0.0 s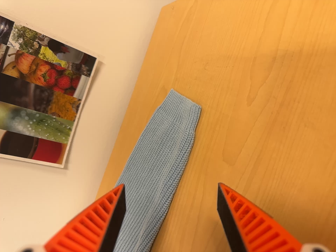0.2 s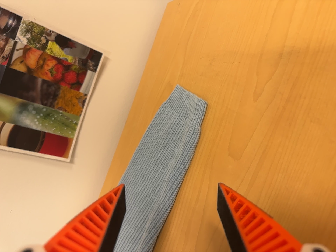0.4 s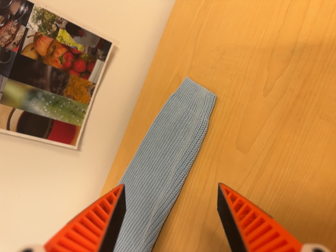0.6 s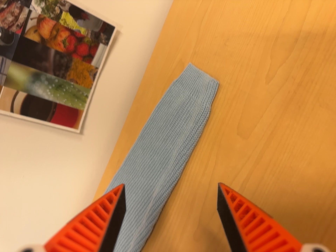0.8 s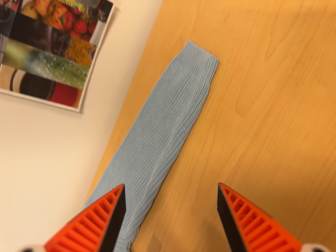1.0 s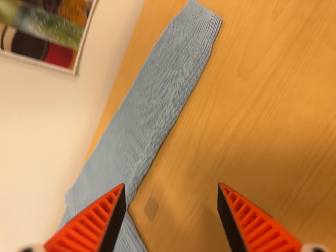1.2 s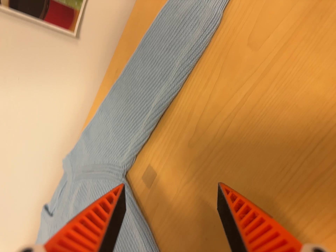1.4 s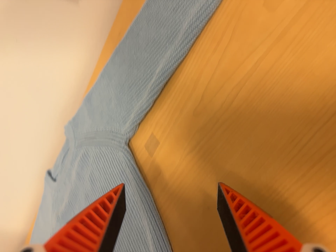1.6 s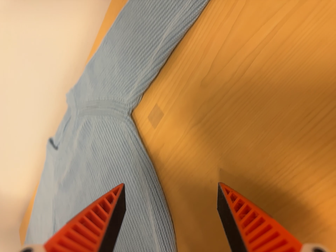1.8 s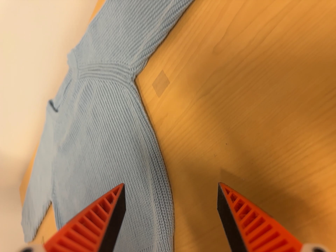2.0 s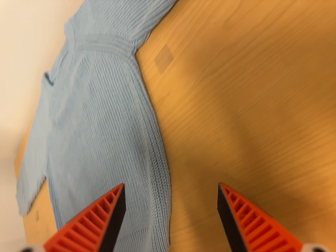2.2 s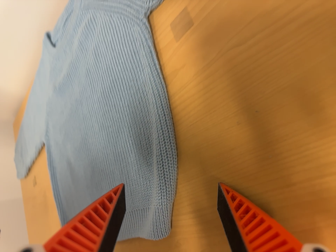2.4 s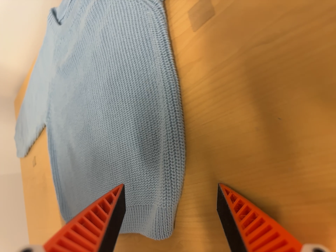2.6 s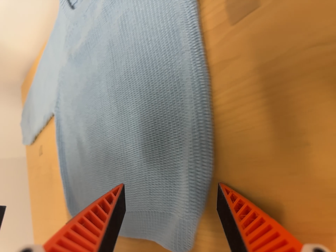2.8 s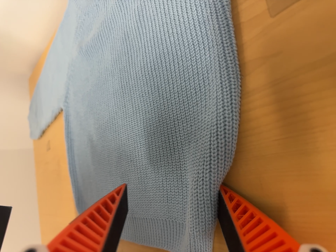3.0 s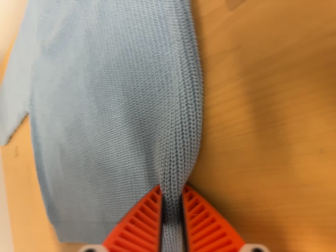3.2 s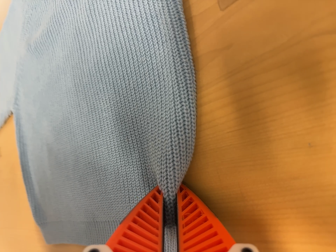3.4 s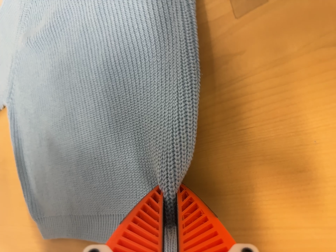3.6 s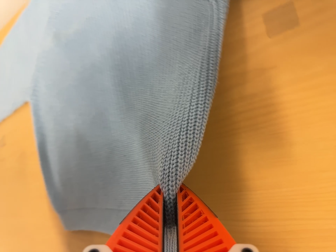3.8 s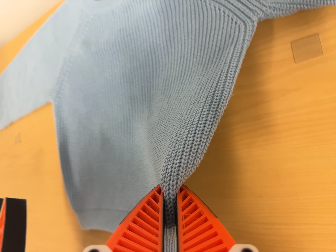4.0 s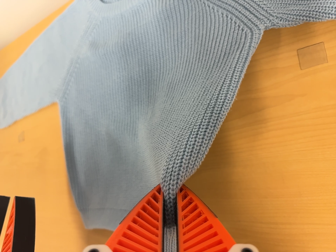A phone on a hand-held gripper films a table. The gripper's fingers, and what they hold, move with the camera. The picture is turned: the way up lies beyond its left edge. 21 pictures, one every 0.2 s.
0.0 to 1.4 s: The camera's aim tips toward the bottom of its view by about 30 degrees, and the scene shifts upward. It rolls about its line of sight by about 10 degrees, and the scene rotates clockwise.
1.4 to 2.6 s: The camera travels forward and to its left, about 12 cm, so what stands in front looms larger. Its aim tips toward the bottom of its view by about 30 degrees, and the scene shifts upward. It rolls about its line of sight by about 20 degrees, and the scene rotates clockwise.
2.6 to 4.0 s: The camera pans to its right by about 15 degrees. It travels to its left, about 14 cm.
The film runs forward here.
